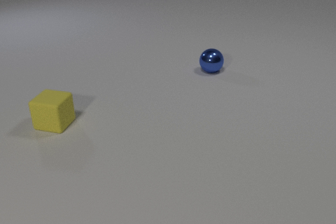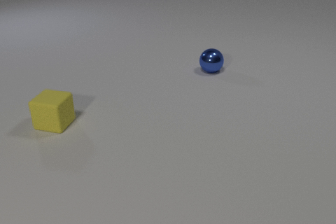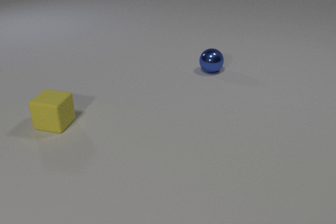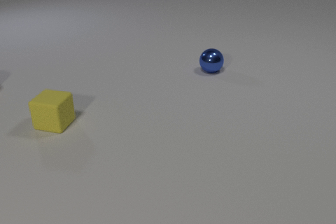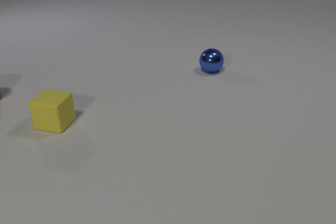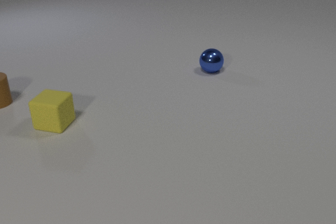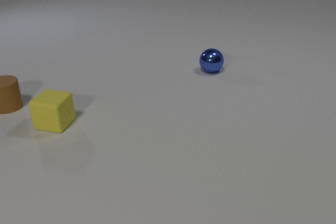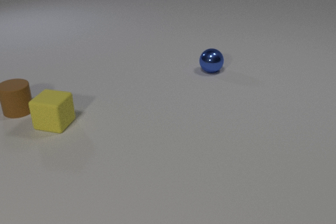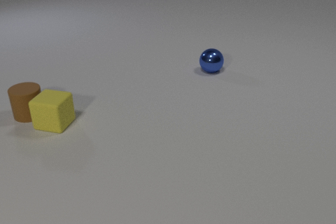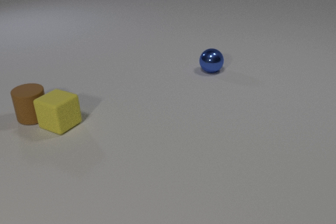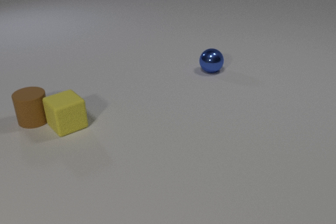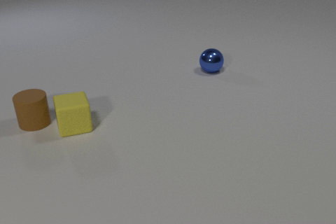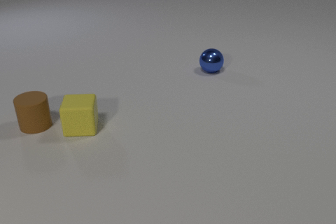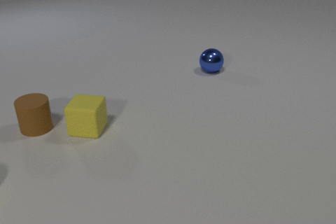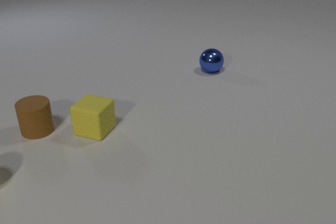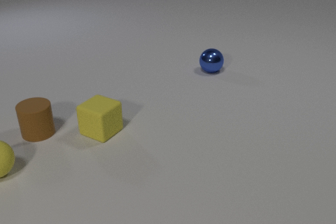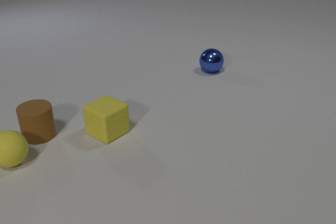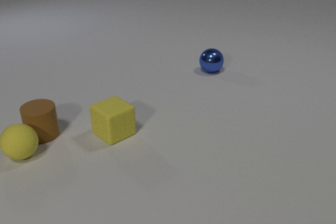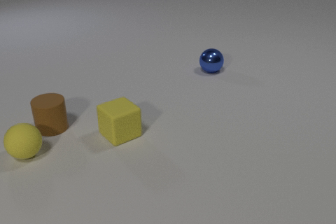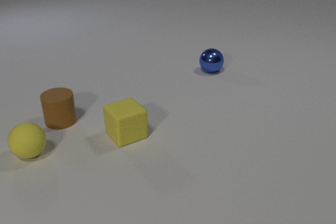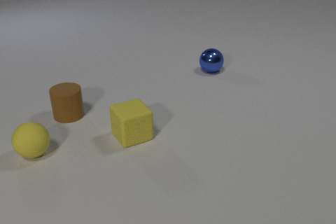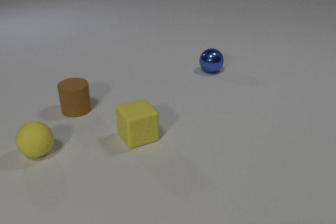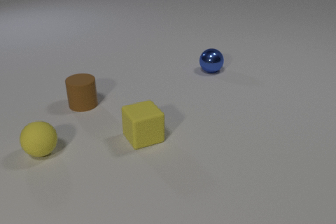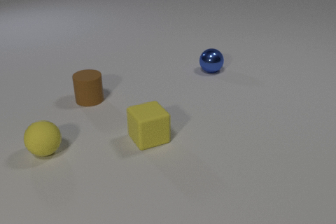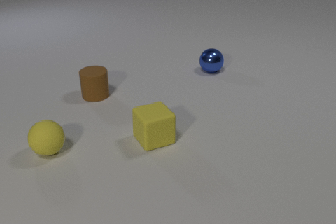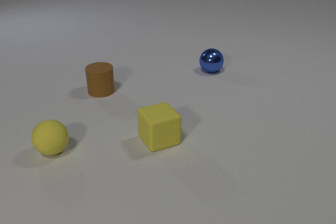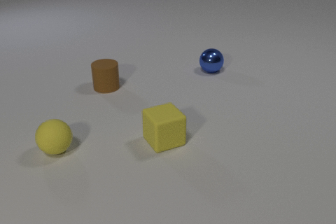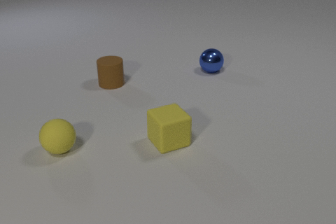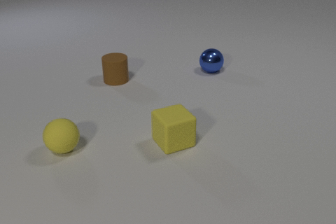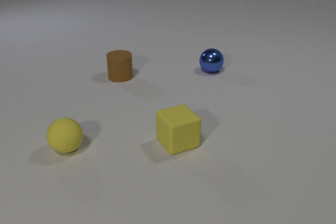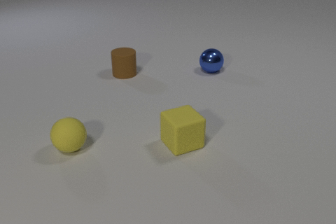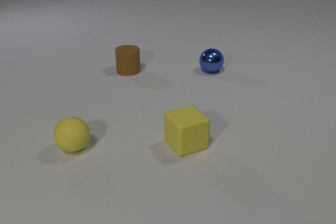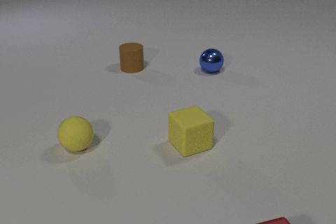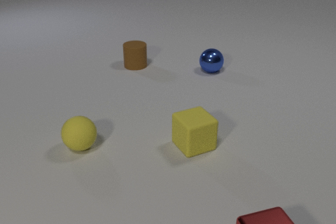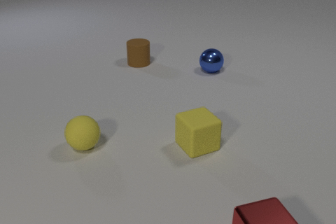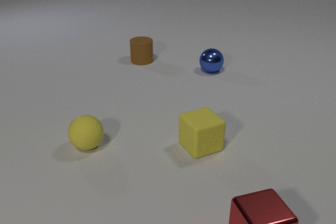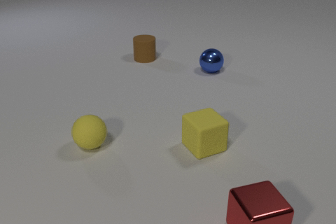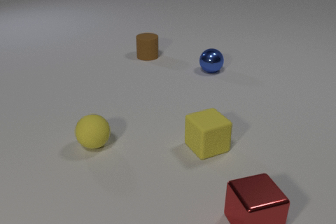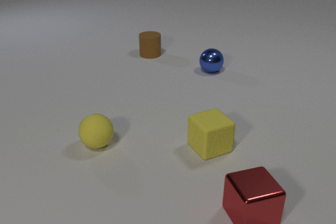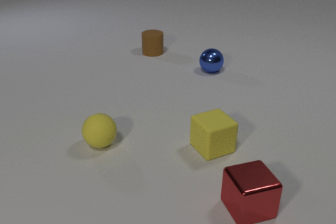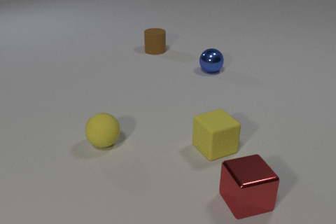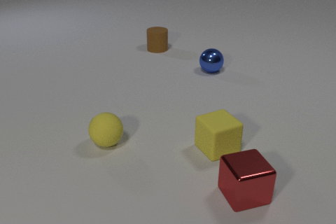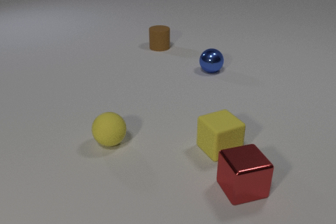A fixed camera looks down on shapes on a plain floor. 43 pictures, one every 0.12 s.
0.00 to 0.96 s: The brown rubber cylinder comes in at the left edge, slides toward the camera and to the right.
0.96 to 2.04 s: The brown rubber cylinder slides toward the camera. The yellow rubber cube slides to the right and toward the camera, spins clockwise seen from above by about 120 degrees, its near face sliding to the left. The yellow rubber sphere comes in at the left edge, rolls to the right and away from the camera. The brown rubber cylinder and the yellow rubber cube collide. The brown rubber cylinder and the yellow rubber sphere collide.
2.04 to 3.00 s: The brown rubber cylinder slides away from the camera and to the right. The yellow rubber cube slides to the right. The yellow rubber sphere rolls to the right.
3.00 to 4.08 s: The brown rubber cylinder slides away from the camera and to the right. The yellow rubber cube slides to the right. The yellow rubber sphere rolls to the right. The red metal cube comes in at the bottom edge, slides away from the camera.
4.08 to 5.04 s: The brown rubber cylinder slides away from the camera and to the right. The yellow rubber cube slides to the right. The yellow rubber sphere rolls to the right. The red metal cube slides away from the camera.
How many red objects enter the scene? 1.
What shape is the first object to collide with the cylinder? cube.
Are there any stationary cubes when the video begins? yes.
